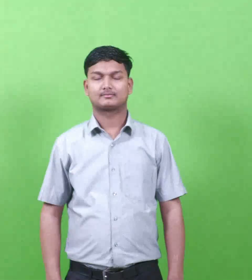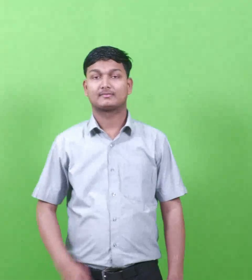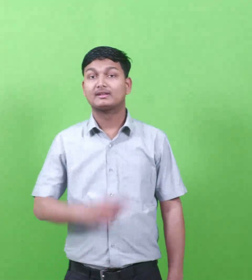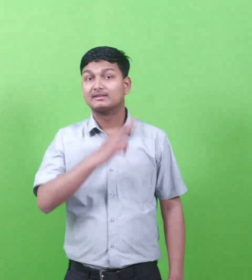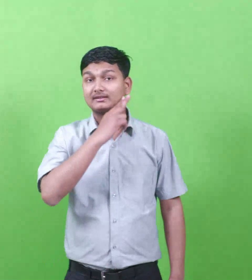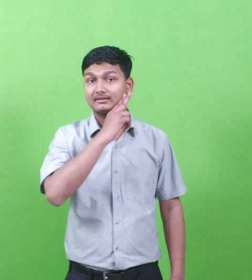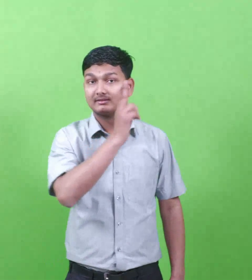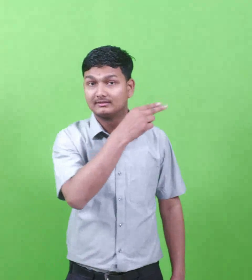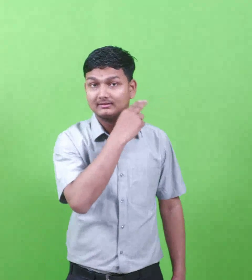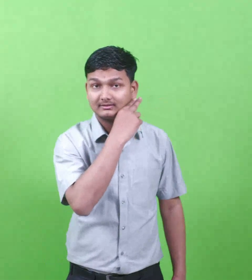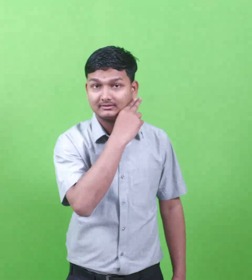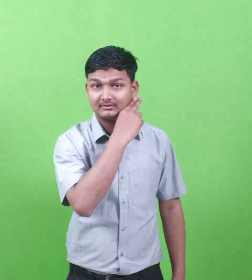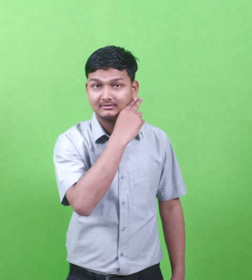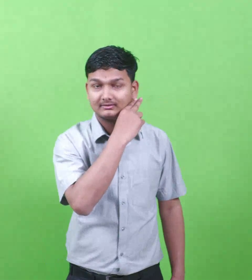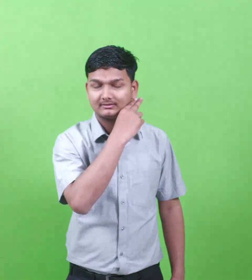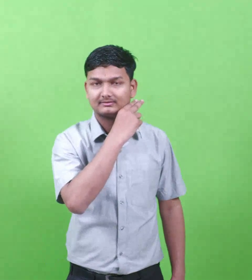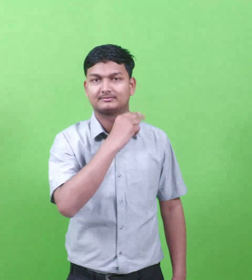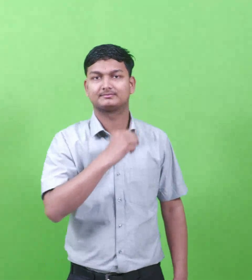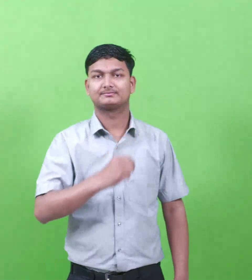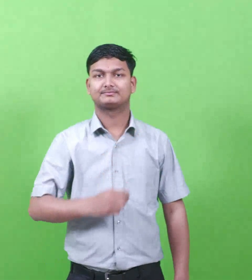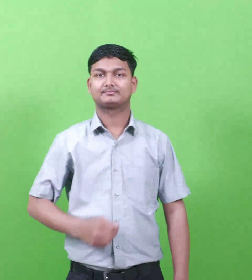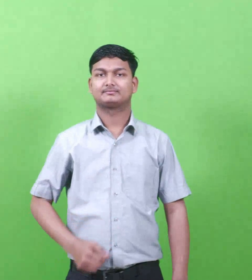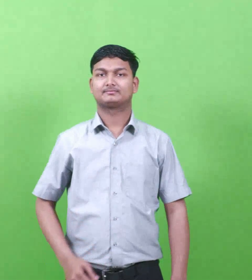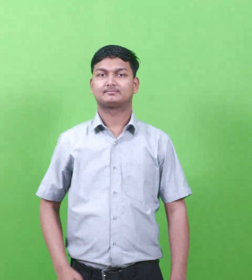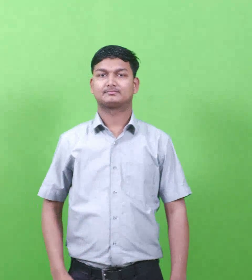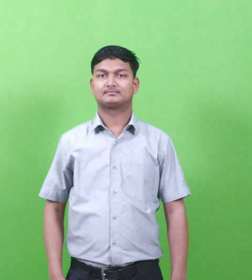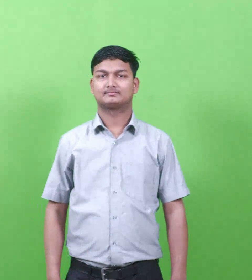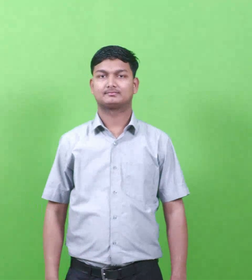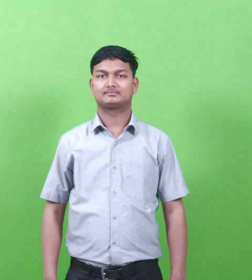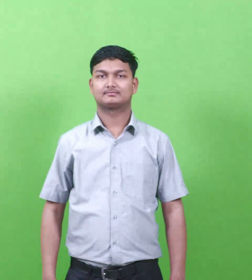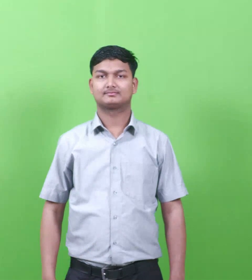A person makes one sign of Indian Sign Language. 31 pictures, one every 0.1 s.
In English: makir
